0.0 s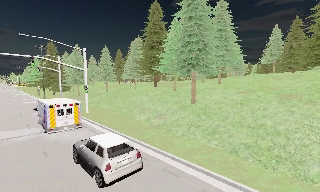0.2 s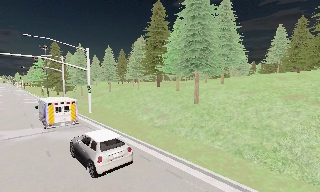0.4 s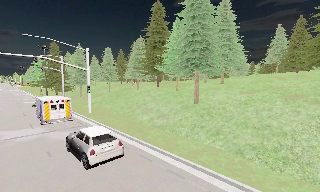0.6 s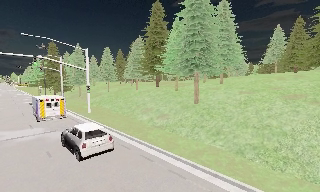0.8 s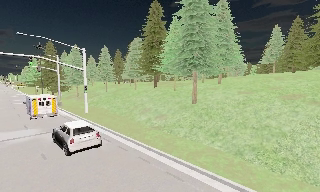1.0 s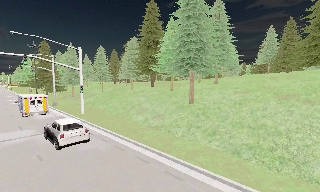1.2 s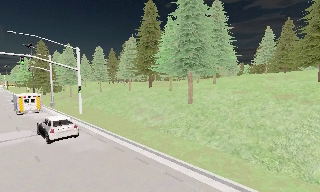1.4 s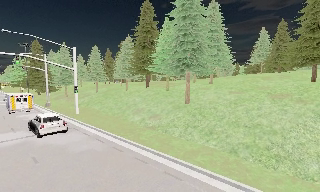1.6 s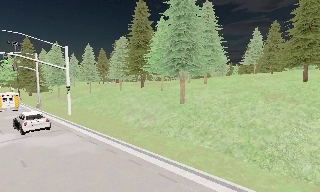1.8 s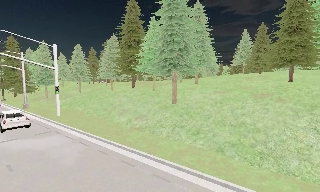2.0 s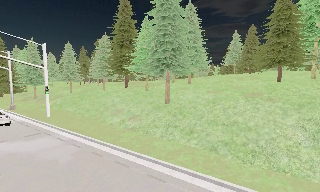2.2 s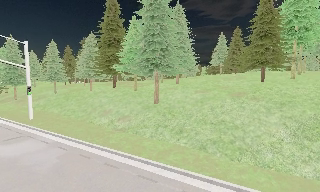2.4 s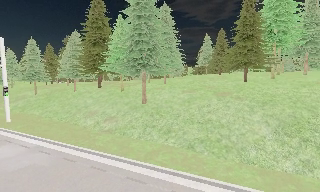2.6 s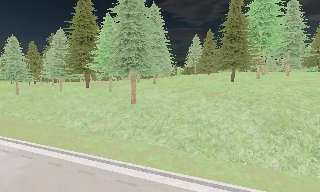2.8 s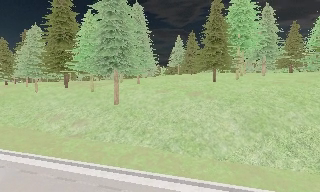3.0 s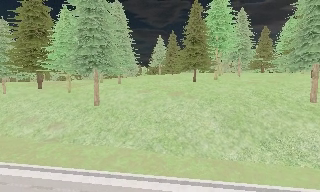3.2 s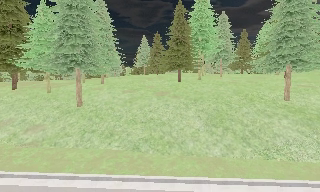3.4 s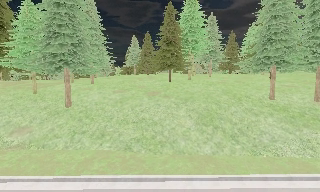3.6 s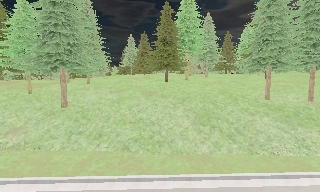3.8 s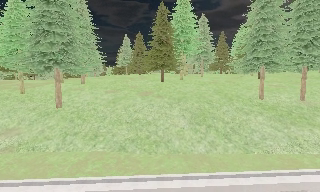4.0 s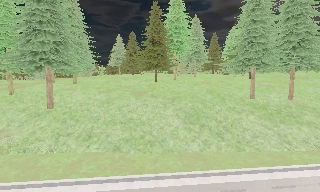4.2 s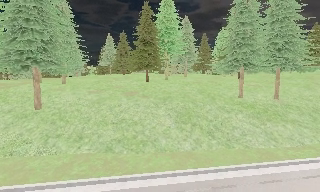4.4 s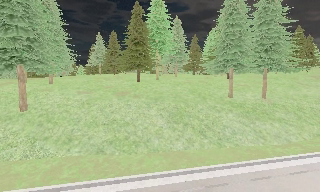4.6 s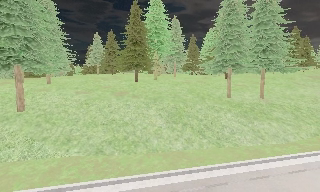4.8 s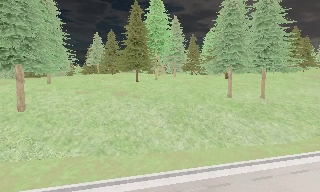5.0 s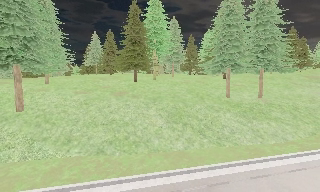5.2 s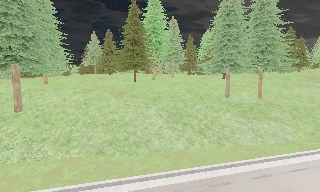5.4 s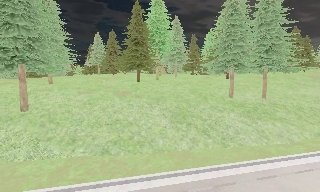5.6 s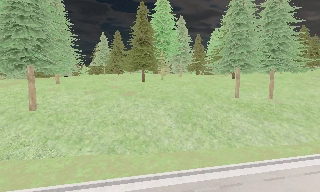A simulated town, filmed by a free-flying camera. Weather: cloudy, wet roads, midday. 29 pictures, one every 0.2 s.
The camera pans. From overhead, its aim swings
clockwise.
The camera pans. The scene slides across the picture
to the left.
0.0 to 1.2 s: The camera shifts only a little, or ends up much as it began.
1.2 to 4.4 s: The scene slides to the left, as the camera pans about 55 degrees to its right. It travels to its left, about 1 m.
4.4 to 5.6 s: The camera shifts only a little, or ends up much as it began.
The film runs forward here.
